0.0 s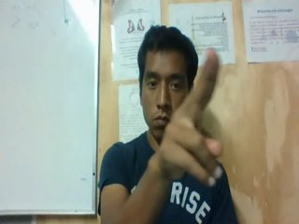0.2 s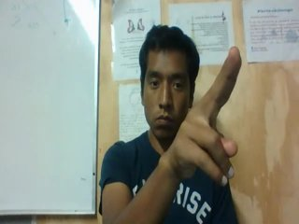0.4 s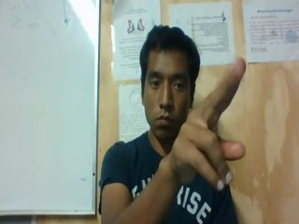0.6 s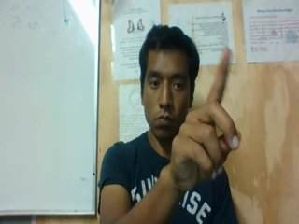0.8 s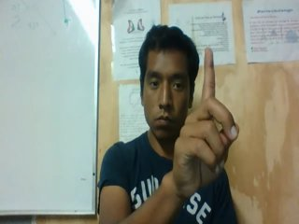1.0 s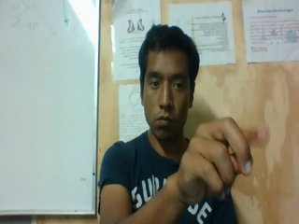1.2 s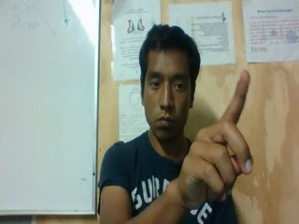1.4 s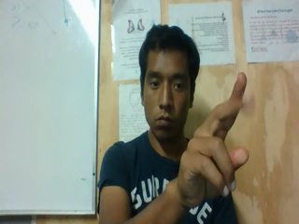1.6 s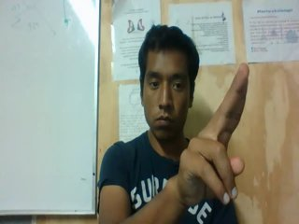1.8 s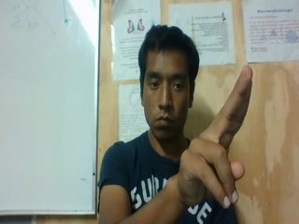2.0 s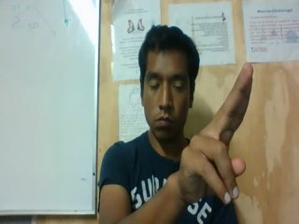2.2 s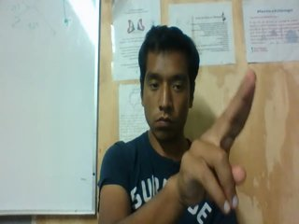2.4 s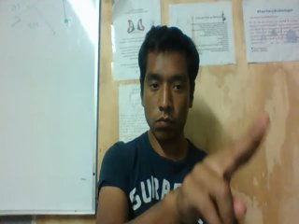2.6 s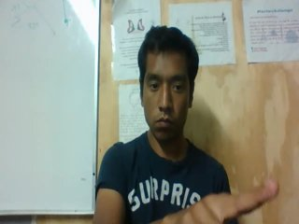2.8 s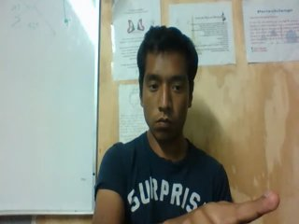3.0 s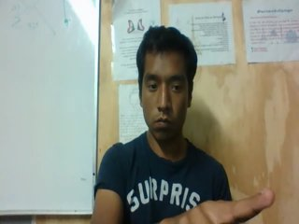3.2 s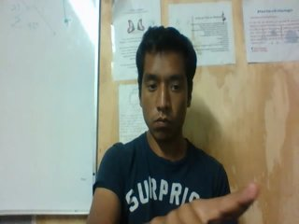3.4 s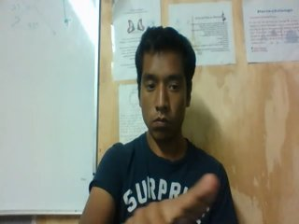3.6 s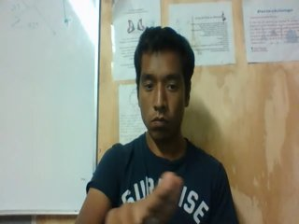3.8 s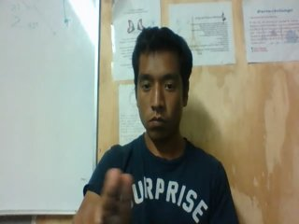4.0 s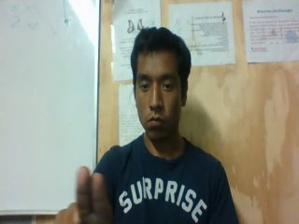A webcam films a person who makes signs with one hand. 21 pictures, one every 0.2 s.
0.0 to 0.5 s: Pointing with two fingers.
0.6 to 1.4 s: Click with one finger.
1.5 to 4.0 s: Pointing with two fingers.
